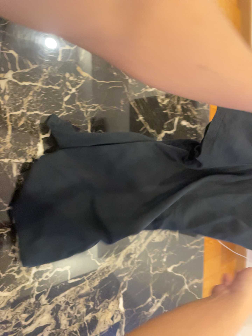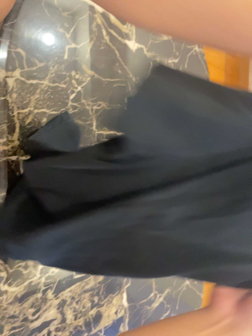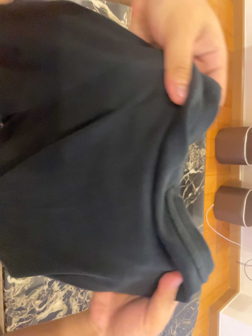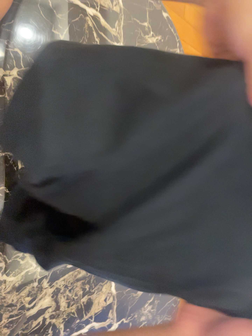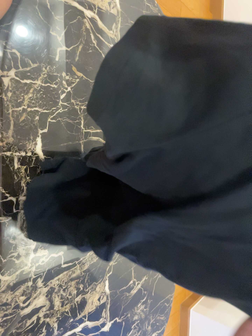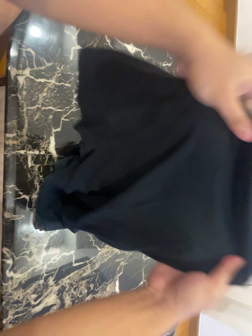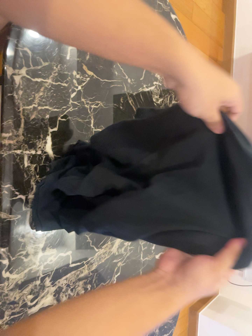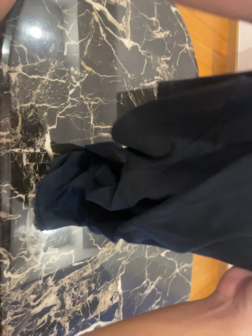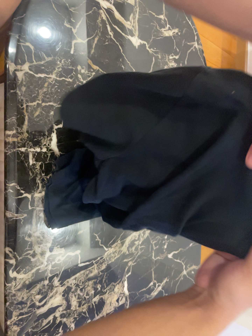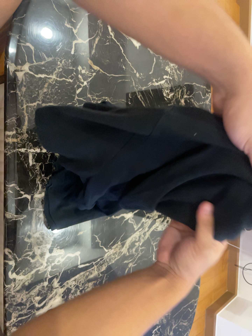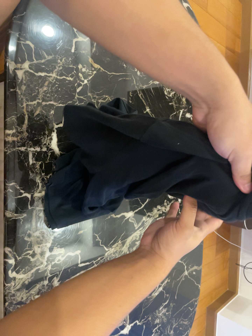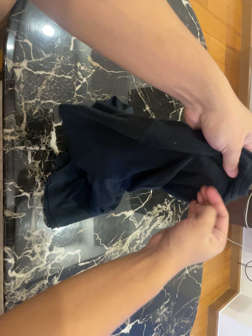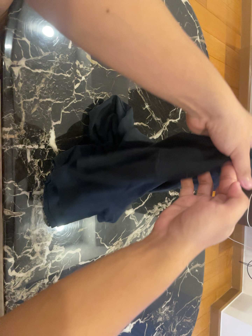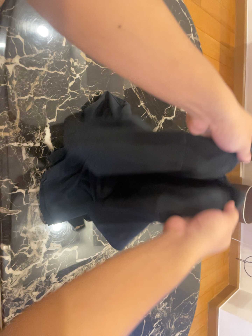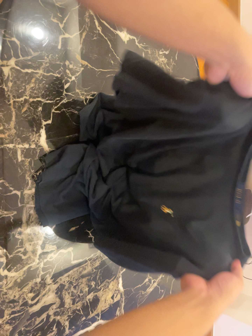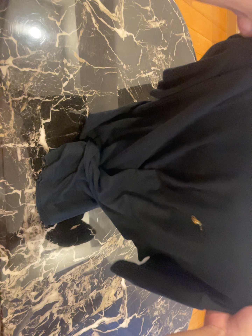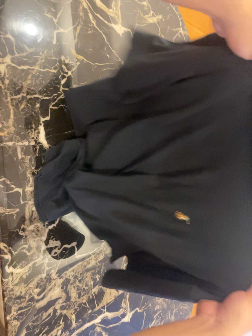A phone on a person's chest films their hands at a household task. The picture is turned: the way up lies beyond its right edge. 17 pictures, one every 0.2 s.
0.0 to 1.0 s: The camera travels to its left and backward, about 7 cm.
1.0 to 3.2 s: The camera shifts only a little, or ends up much as it began.
The film runs backward here.
